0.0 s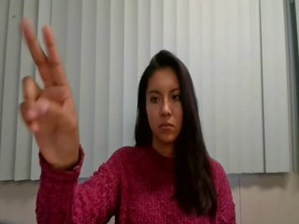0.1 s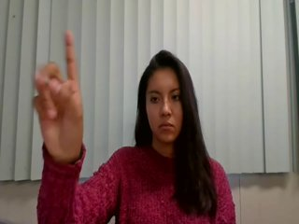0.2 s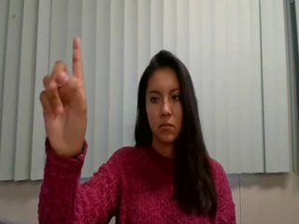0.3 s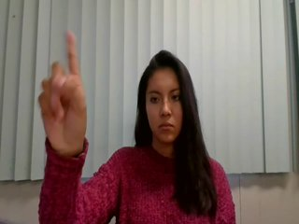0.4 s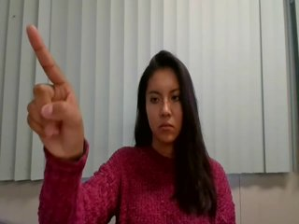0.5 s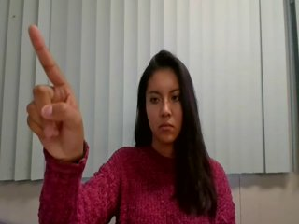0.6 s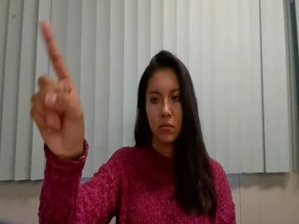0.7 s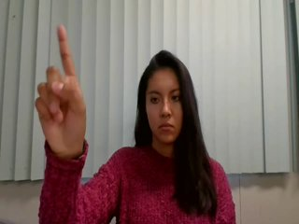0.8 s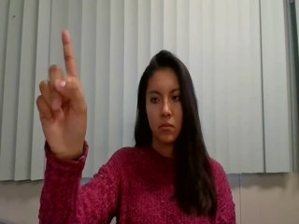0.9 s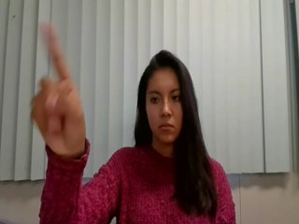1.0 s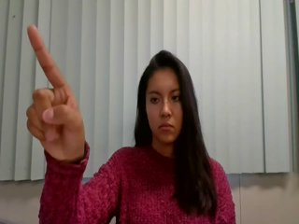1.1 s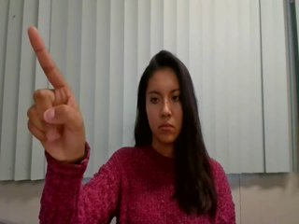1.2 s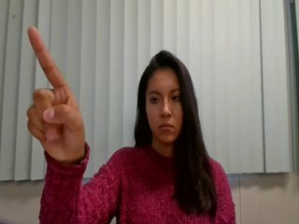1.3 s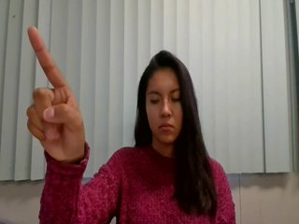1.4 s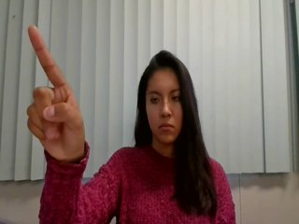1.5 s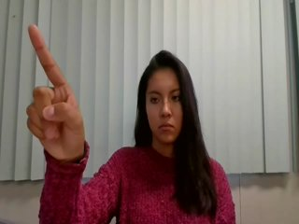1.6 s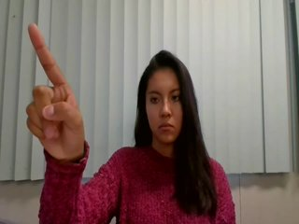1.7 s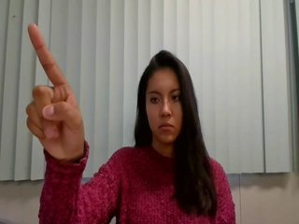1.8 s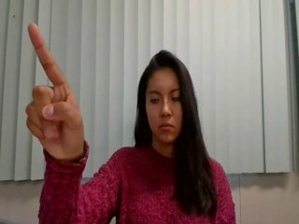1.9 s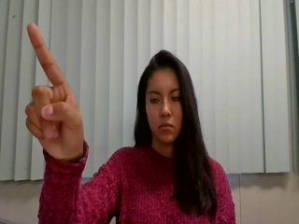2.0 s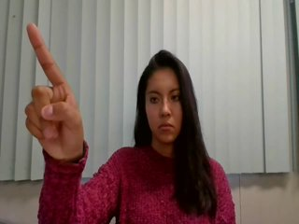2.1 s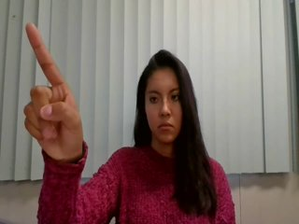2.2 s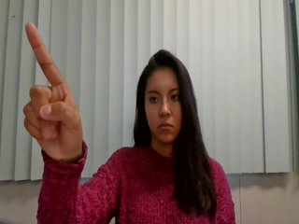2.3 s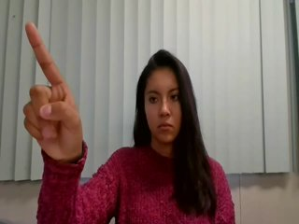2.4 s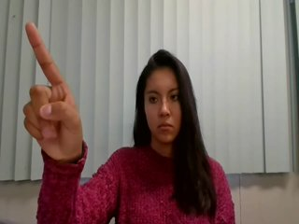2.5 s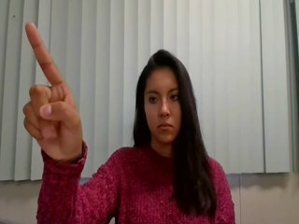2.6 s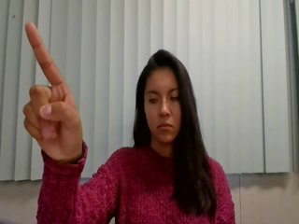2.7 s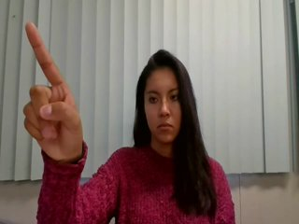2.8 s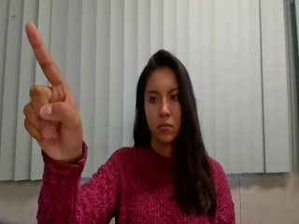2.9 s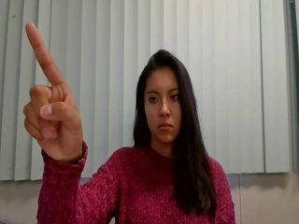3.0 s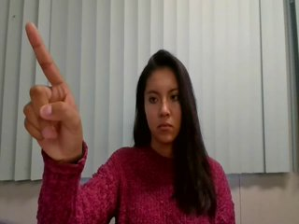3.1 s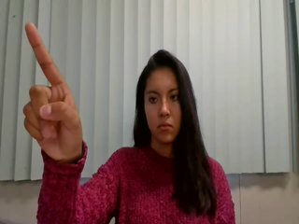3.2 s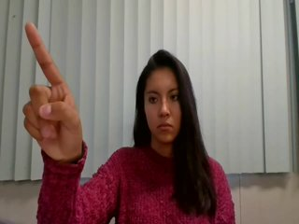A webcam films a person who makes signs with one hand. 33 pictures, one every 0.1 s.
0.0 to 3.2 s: Double click with one finger.
